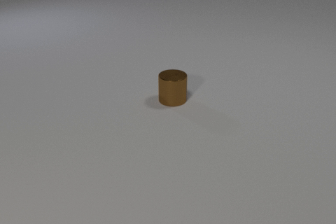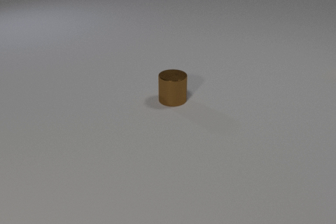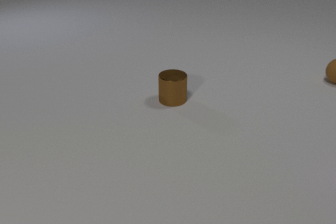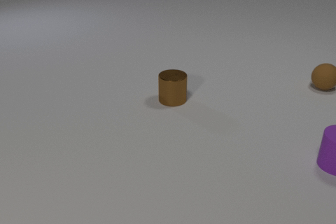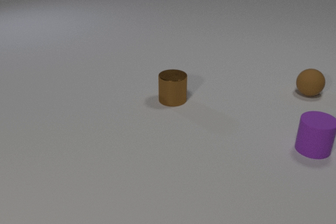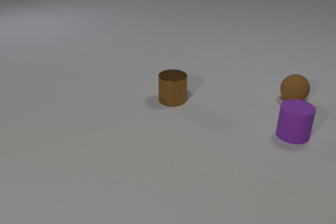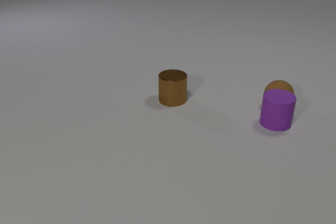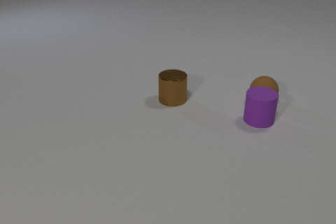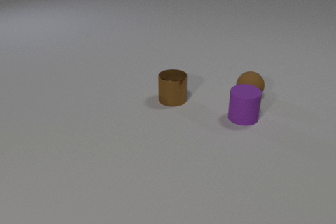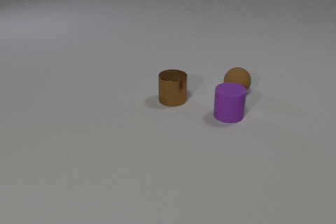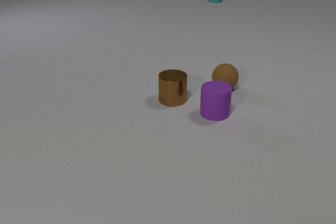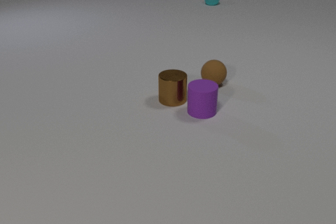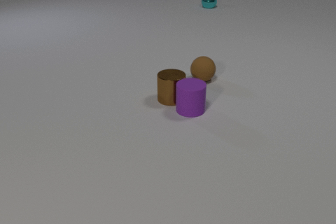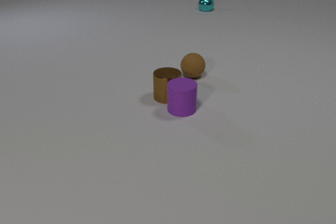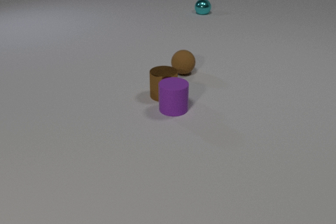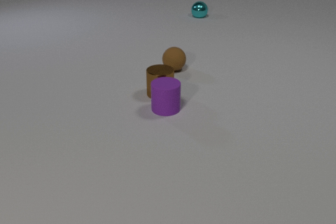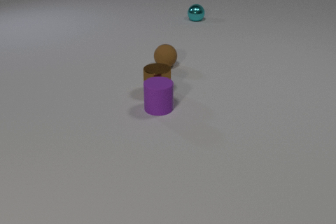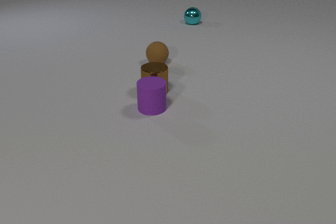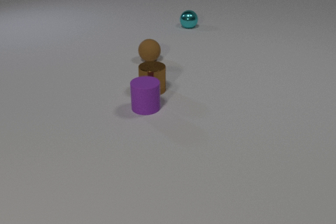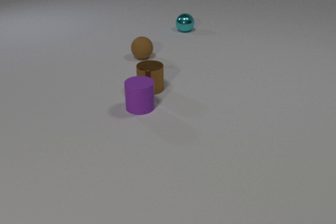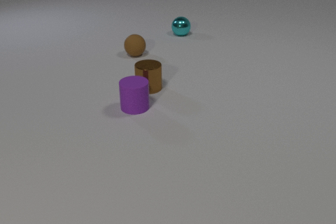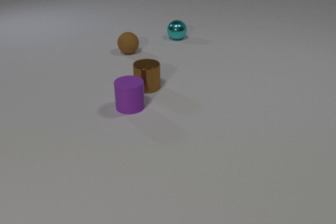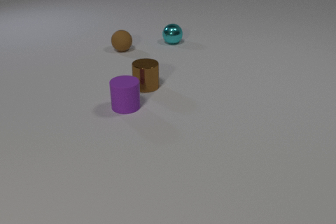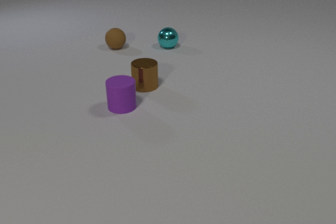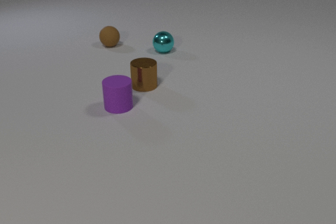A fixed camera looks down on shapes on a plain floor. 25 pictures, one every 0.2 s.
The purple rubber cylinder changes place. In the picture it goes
to the left.
The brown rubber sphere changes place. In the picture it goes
to the left.
0.0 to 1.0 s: The purple rubber cylinder comes in at the right edge, slides to the left and away from the camera. The brown rubber sphere comes in at the right edge, rolls toward the camera and to the left.
1.0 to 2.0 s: The purple rubber cylinder slides to the left. The brown rubber sphere rolls to the left. The cyan metal sphere comes in at the top edge, rolls toward the camera. The purple rubber cylinder and the brown rubber sphere collide.
2.0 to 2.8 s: The purple rubber cylinder slides to the left. The brown rubber sphere rolls to the left and away from the camera. The brown metal cylinder slides away from the camera and to the left. The cyan metal sphere rolls toward the camera. The purple rubber cylinder and the brown metal cylinder collide.
2.8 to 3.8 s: The purple rubber cylinder slides to the left. The brown rubber sphere rolls to the left and away from the camera. The brown metal cylinder slides away from the camera and to the left. The cyan metal sphere rolls toward the camera.
3.8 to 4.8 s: The purple rubber cylinder slides to the left. The brown rubber sphere rolls away from the camera and to the left. The brown metal cylinder slides away from the camera and to the left. The cyan metal sphere rolls toward the camera.
Are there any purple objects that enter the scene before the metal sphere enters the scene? yes.
How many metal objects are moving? 2.
How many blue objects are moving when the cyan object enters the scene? 0.
